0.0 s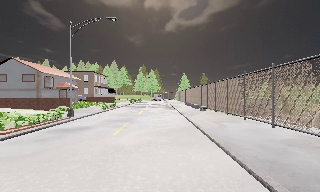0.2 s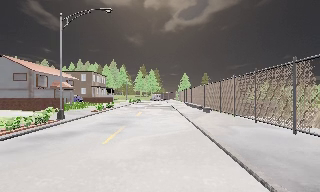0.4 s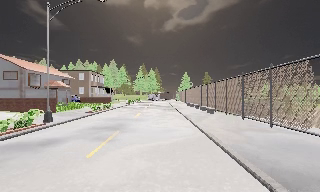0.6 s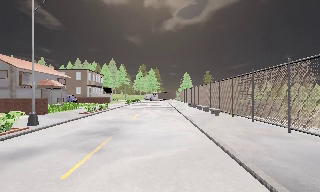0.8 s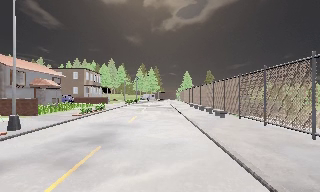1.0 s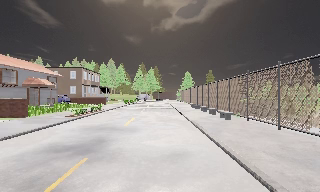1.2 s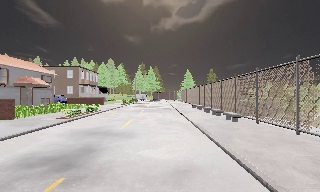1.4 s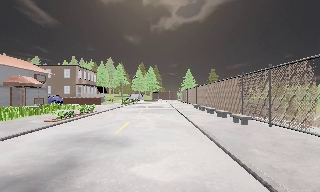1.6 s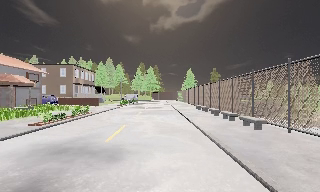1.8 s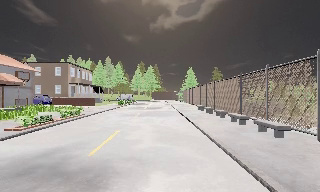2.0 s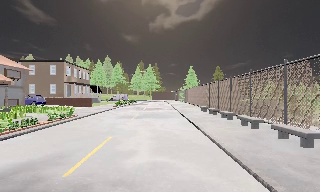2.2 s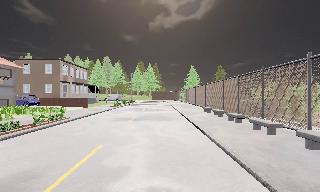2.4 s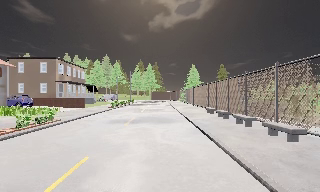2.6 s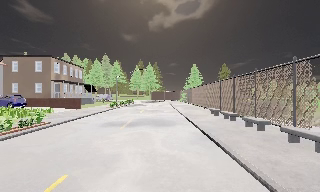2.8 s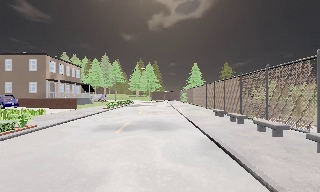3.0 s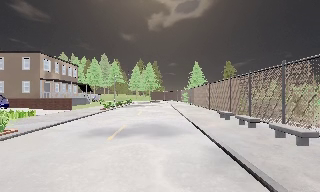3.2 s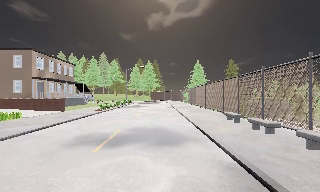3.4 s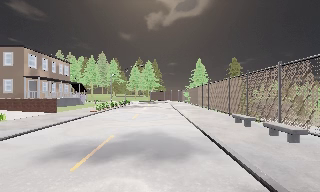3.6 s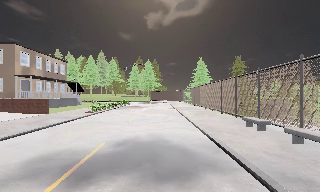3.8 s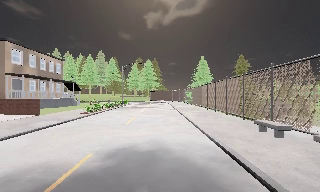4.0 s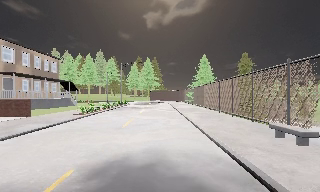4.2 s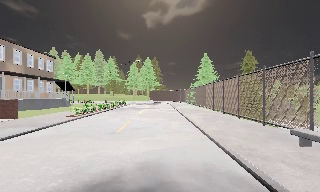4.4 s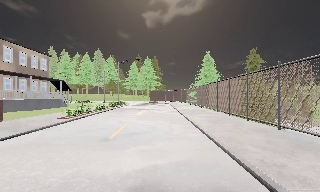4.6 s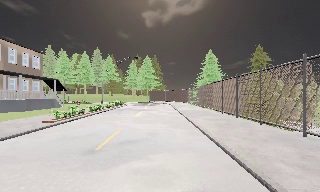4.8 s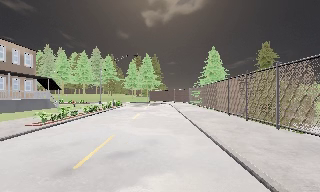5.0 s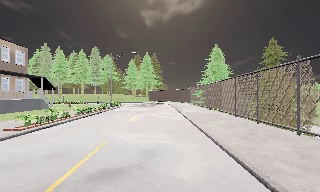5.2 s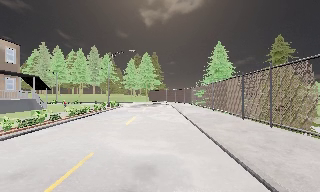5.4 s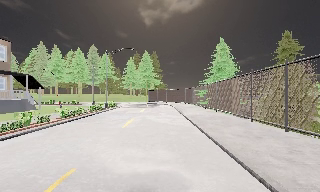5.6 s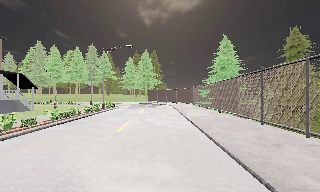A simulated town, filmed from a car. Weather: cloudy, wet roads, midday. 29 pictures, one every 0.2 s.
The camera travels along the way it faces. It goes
forward.
0.0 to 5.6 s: The camera travels forward, about 30 m, so what stands in front looms larger.
The film runs forward here.
